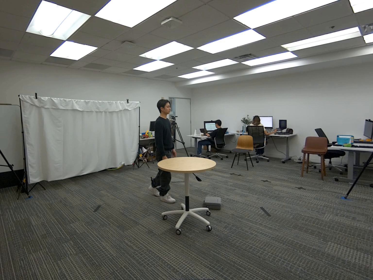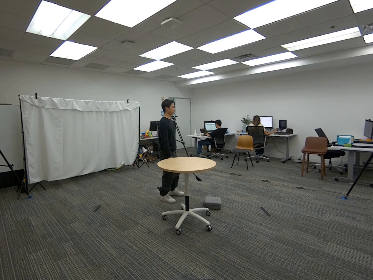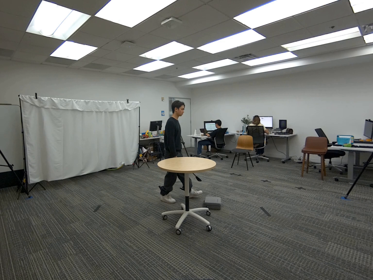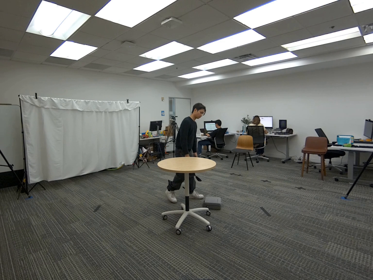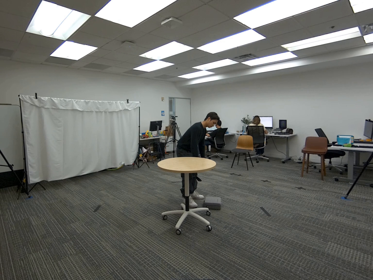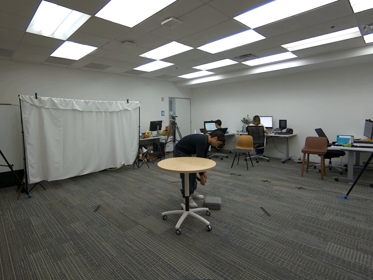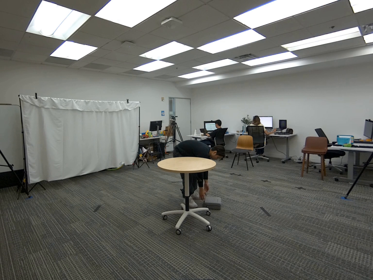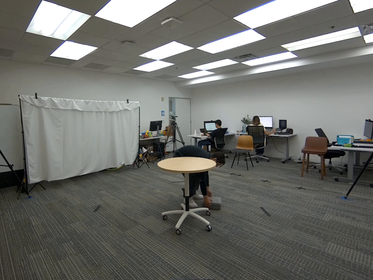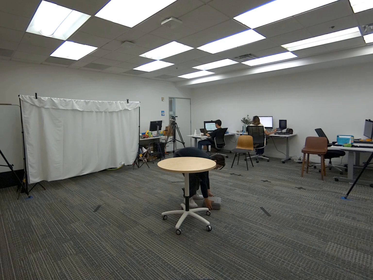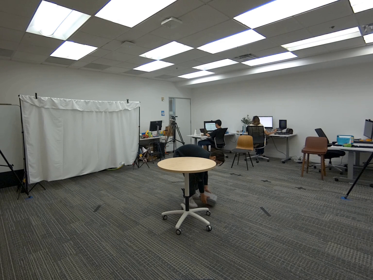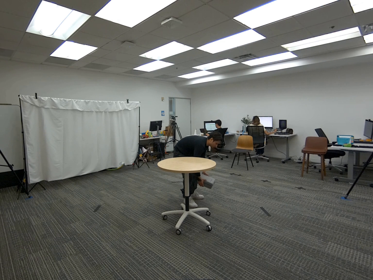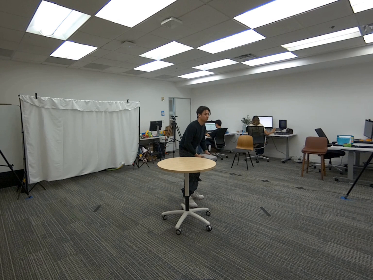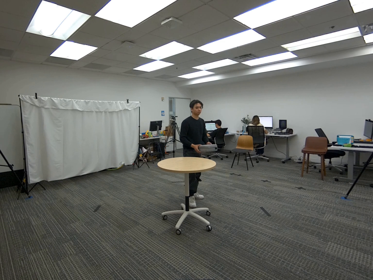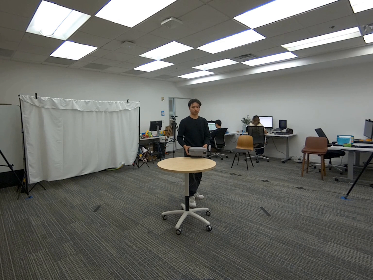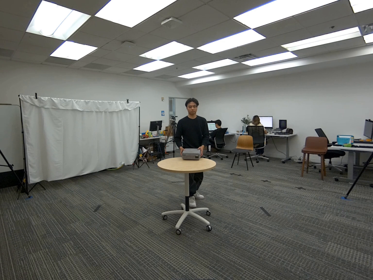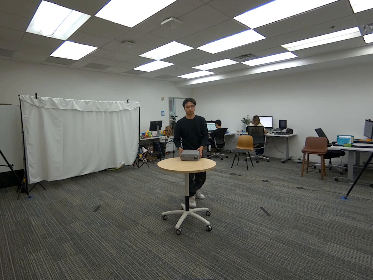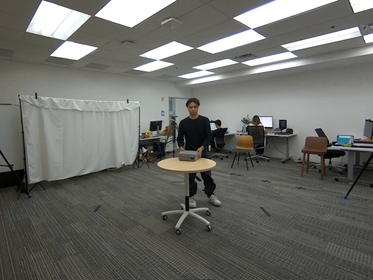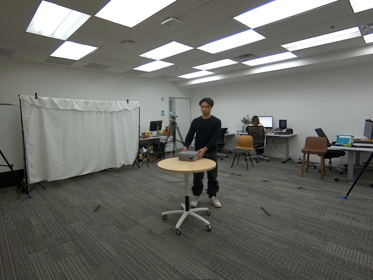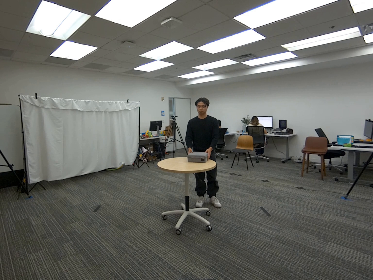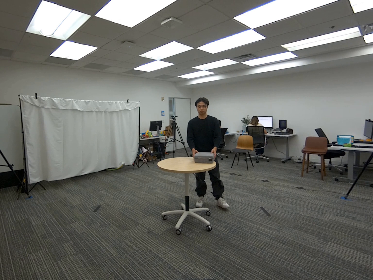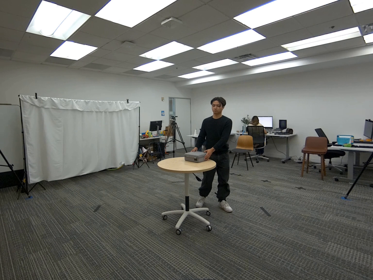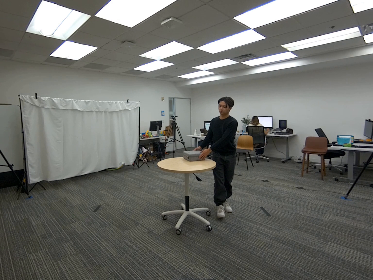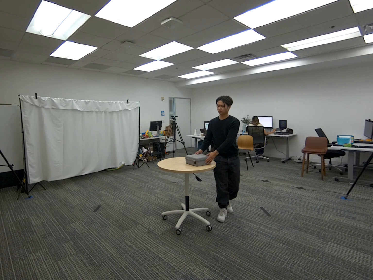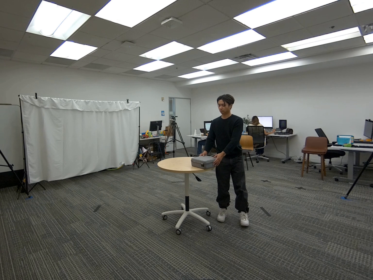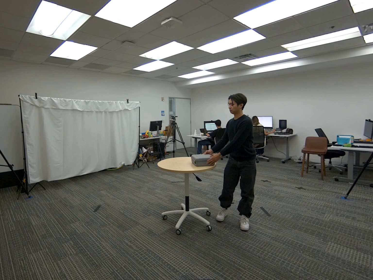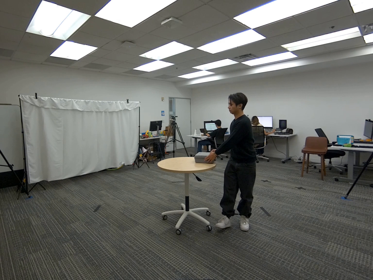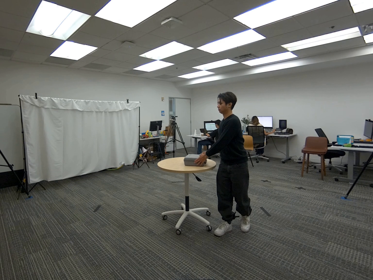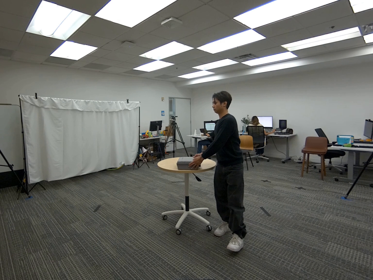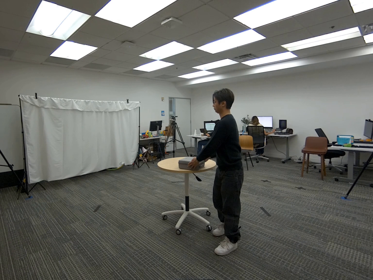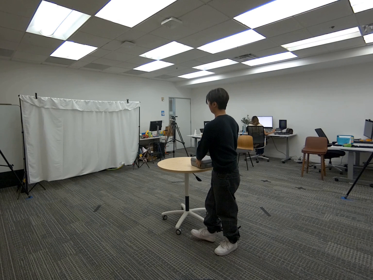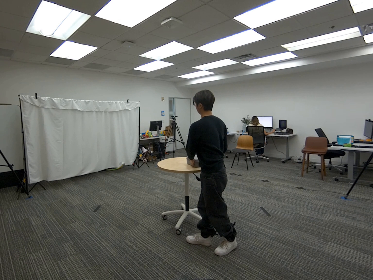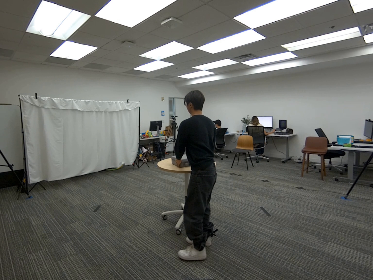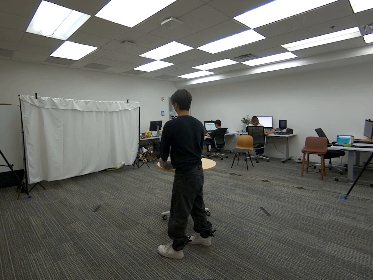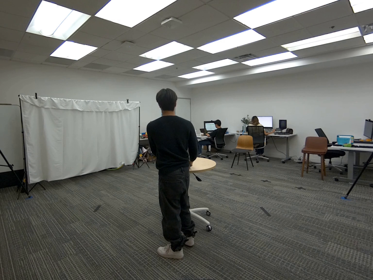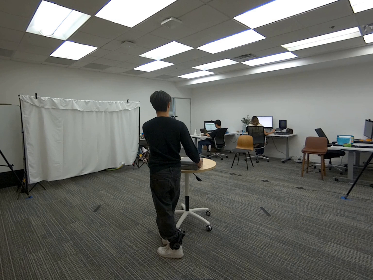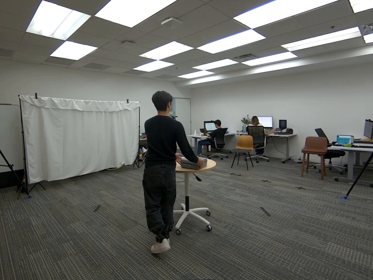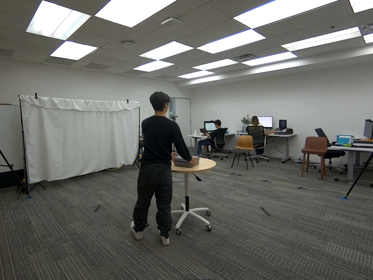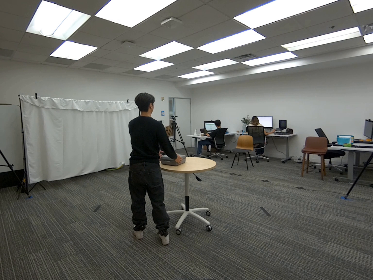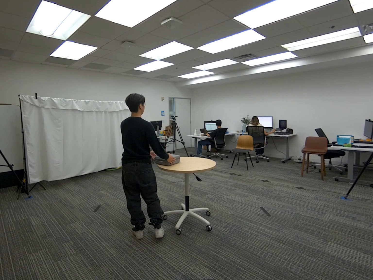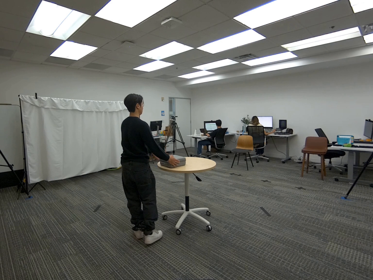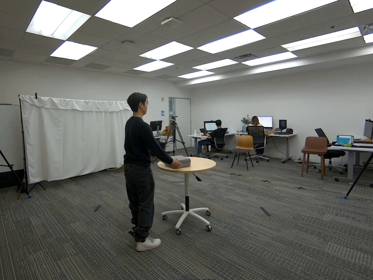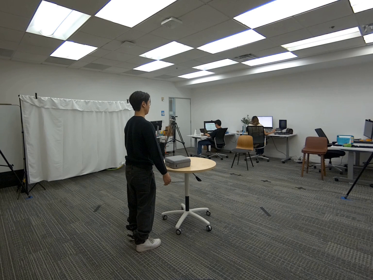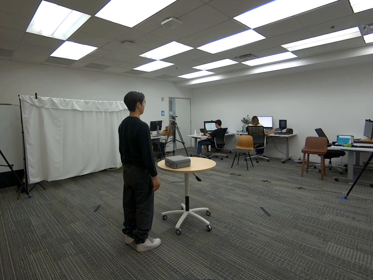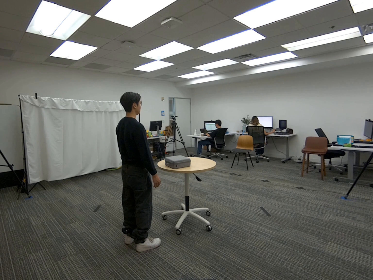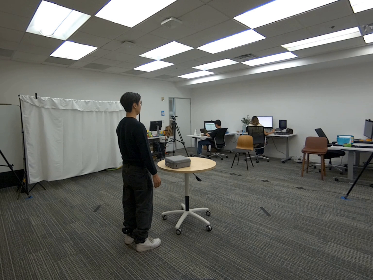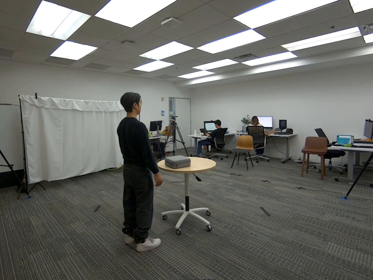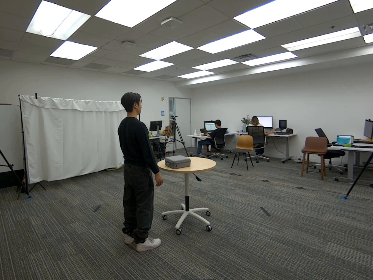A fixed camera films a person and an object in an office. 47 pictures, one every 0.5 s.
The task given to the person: Walk over to the gray case on the floor. Using both hands, lift the case and place it on top of the round table. Without releasing the case, continue sliding it side to side across the table surface while walking around the table, maintaining continuous contact with the case until the end of the scene.
